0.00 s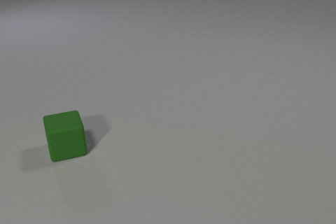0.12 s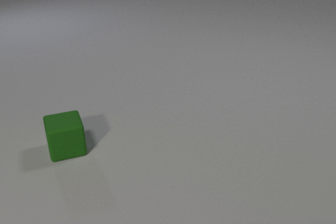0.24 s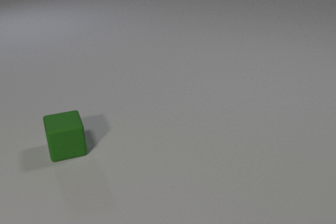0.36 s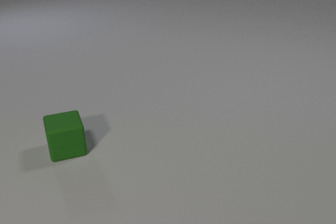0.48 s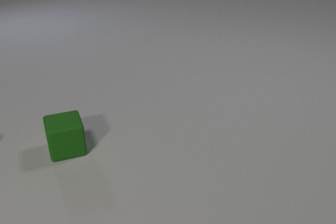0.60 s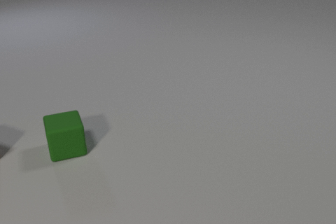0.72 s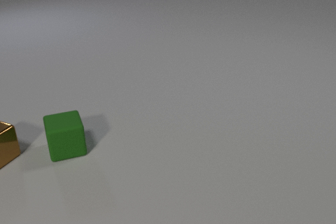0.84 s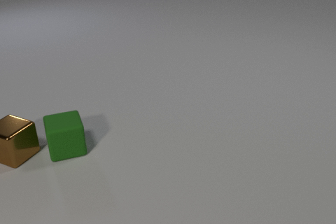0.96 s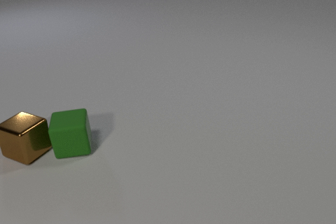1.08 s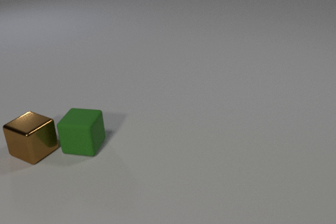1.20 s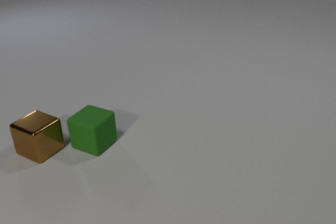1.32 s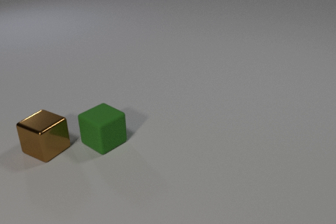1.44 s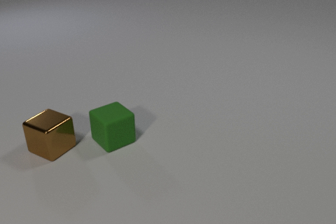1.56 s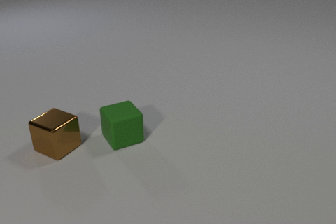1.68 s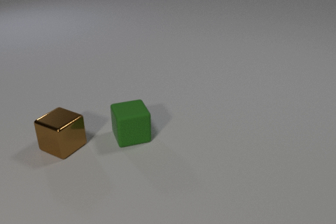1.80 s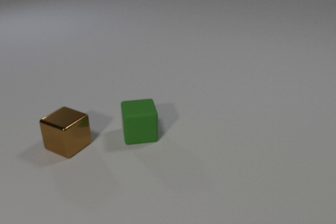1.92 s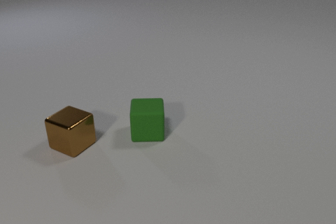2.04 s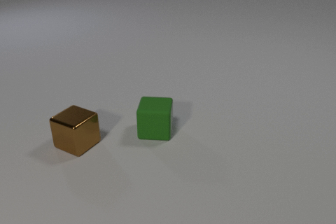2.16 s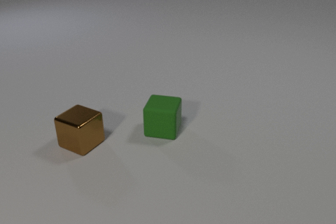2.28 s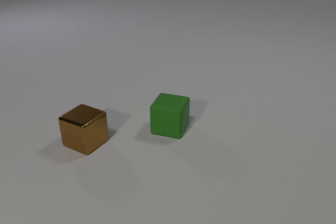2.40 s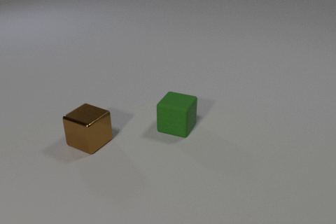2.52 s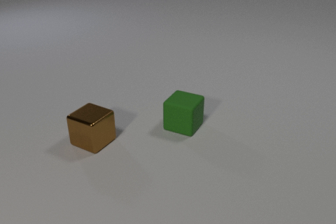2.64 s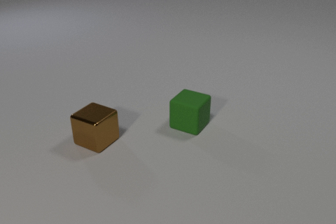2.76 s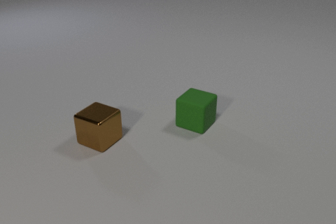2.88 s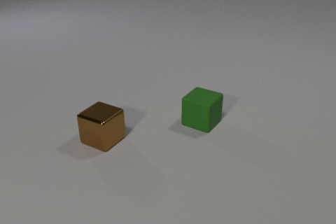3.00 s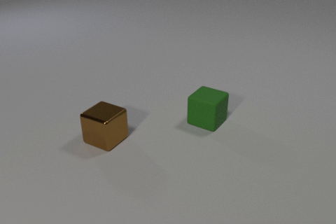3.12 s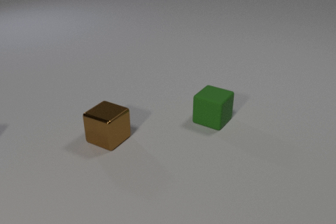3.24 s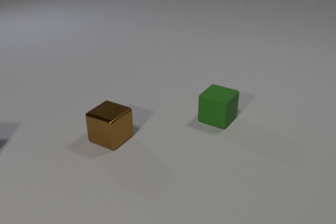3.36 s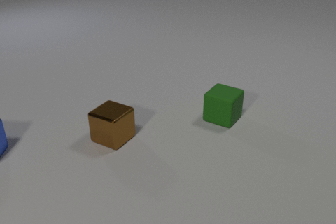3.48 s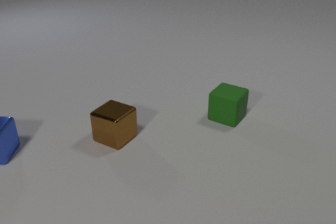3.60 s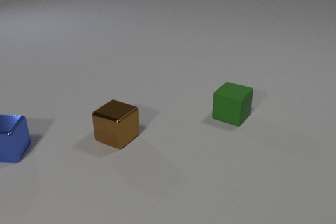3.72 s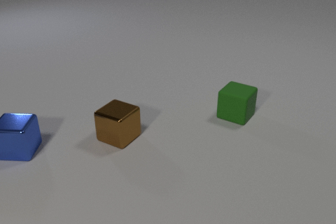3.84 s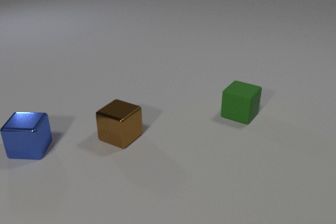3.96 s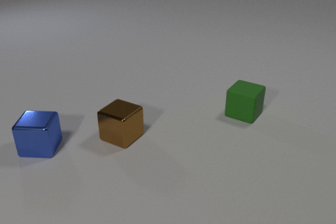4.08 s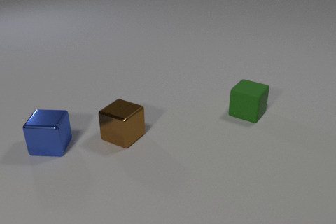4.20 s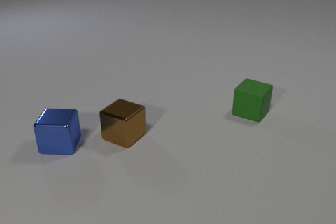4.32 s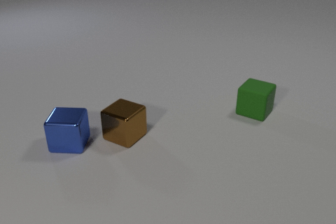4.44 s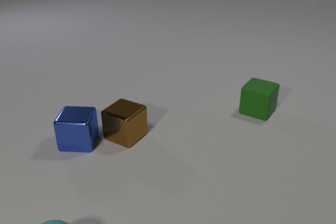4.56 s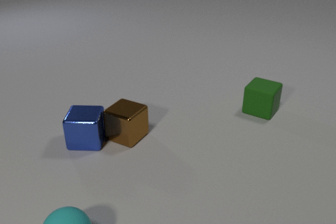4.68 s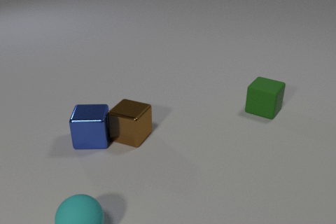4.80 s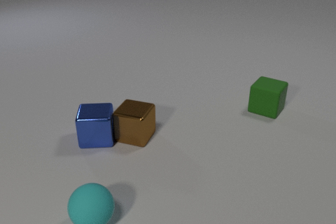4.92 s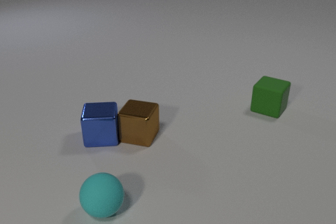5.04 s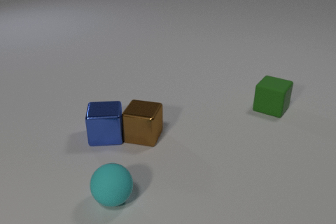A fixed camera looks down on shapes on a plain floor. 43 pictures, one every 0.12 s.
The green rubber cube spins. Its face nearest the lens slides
to the left.
The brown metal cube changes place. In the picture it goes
to the right.
0.00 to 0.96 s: The brown metal cube comes in at the left edge, slides to the right. The brown metal cube and the green rubber cube collide.
0.96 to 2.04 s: The brown metal cube slides to the right. The green rubber cube slides to the right, spins clockwise seen from above by about 105 degrees, its near face sliding to the left.
2.04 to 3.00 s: The brown metal cube slides to the right. The green rubber cube slides to the right and away from the camera, spins so that its near face slides to the left, clockwise seen from above.
3.00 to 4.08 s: The brown metal cube slides to the right. The green rubber cube slides to the right and away from the camera. The blue metal cube comes in at the left edge, slides to the right.
4.08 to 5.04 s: The brown metal cube slides to the right. The green rubber cube slides to the right and away from the camera. The blue metal cube slides to the right. The cyan rubber sphere comes in at the bottom edge, rolls away from the camera and to the right. The brown metal cube and the blue metal cube collide.
What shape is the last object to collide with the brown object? cube.
What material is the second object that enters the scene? metal.
What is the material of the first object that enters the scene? metal.
